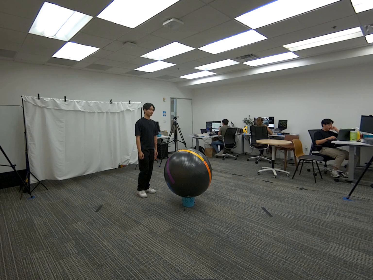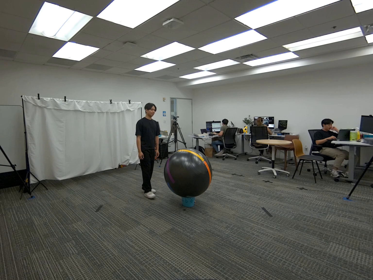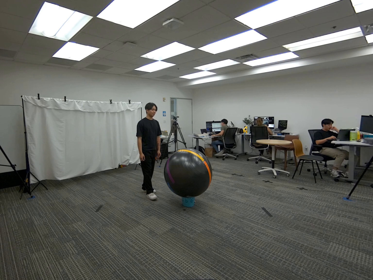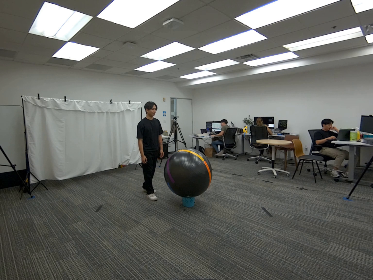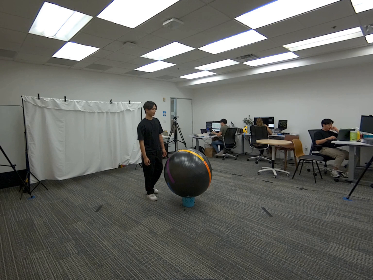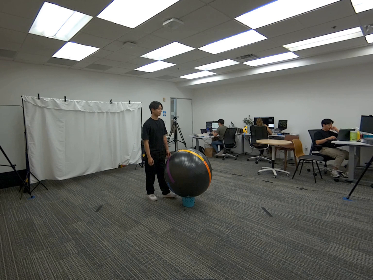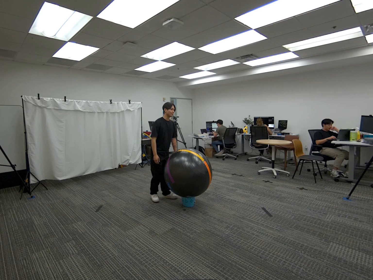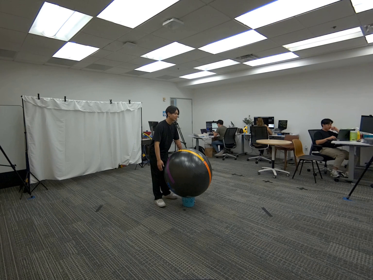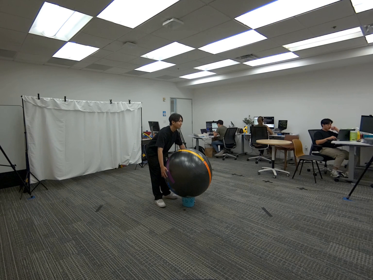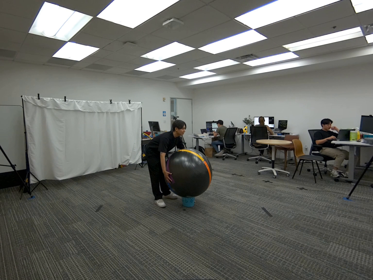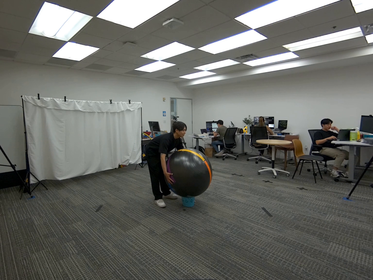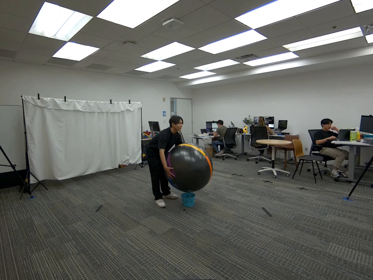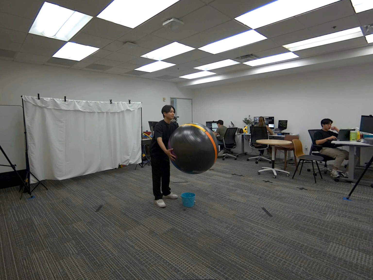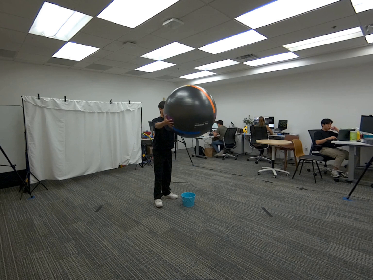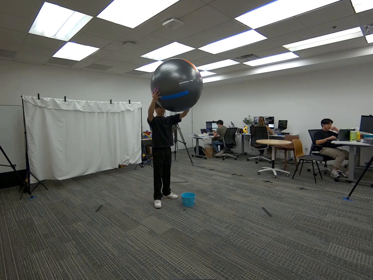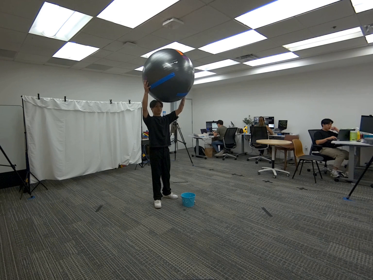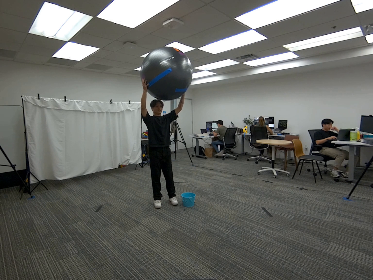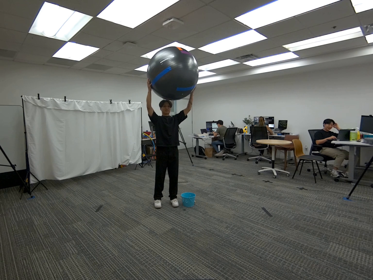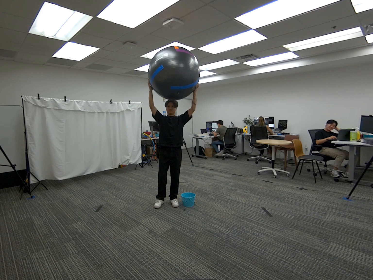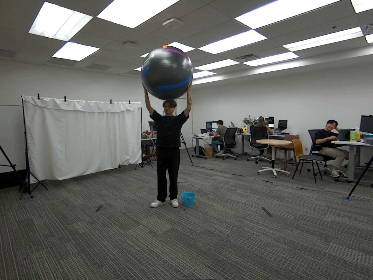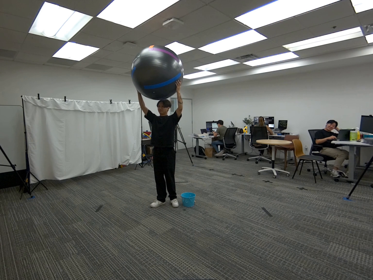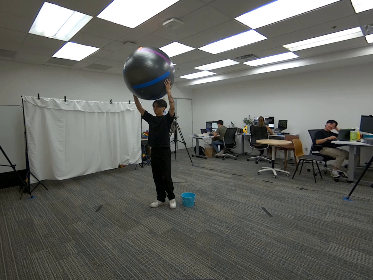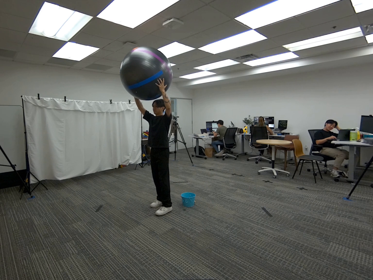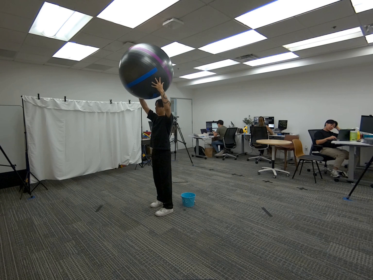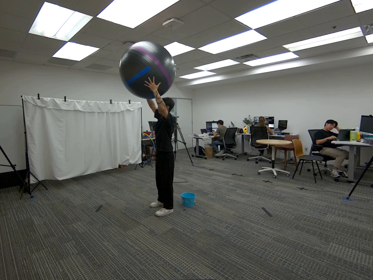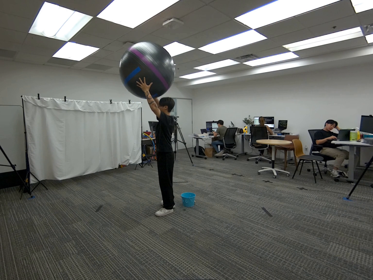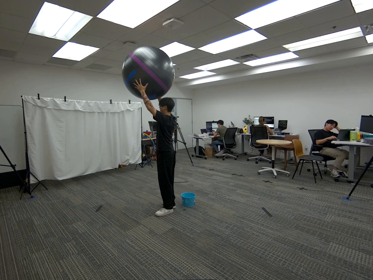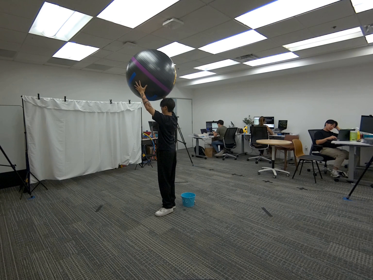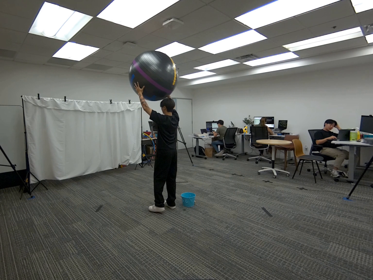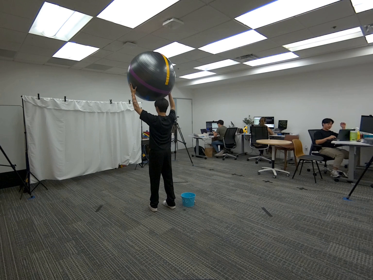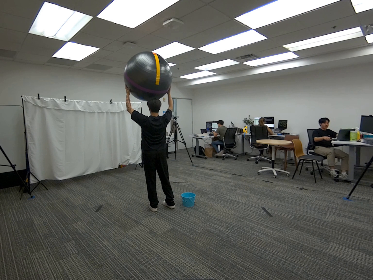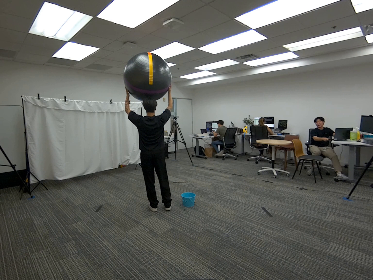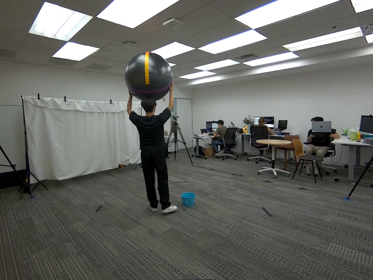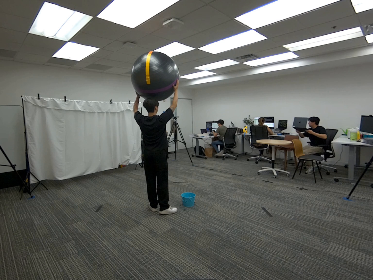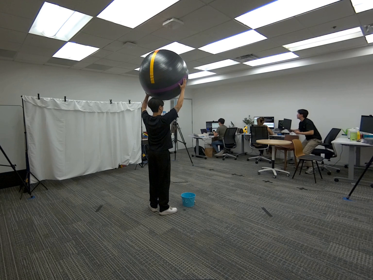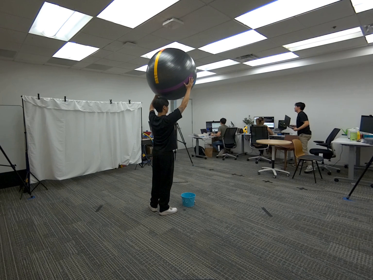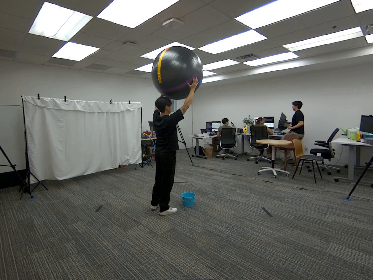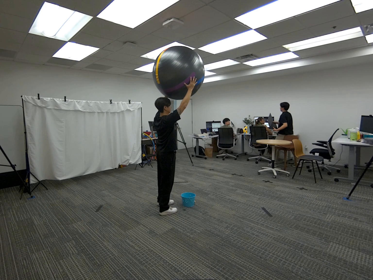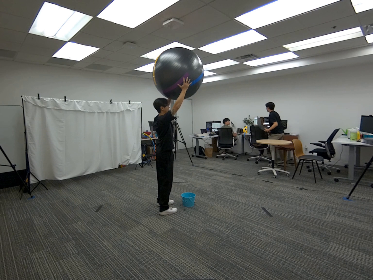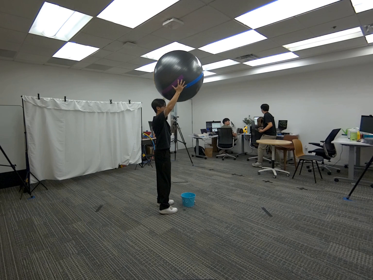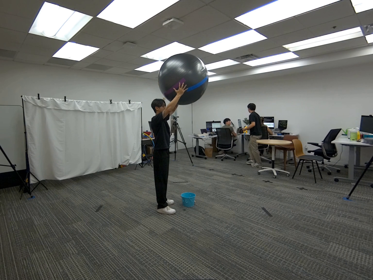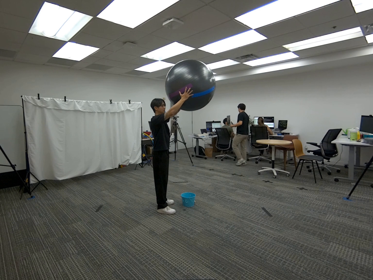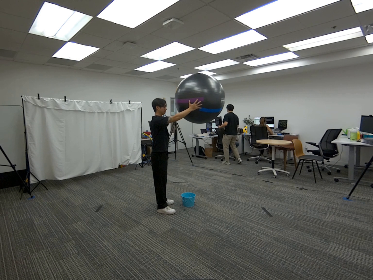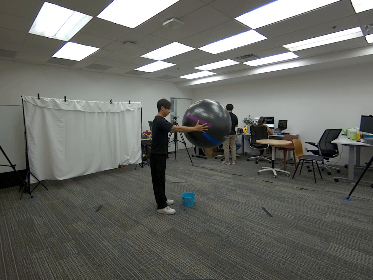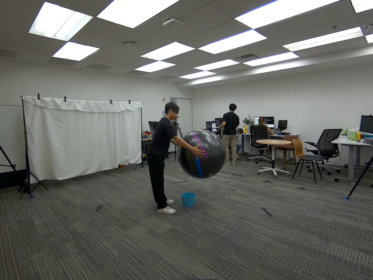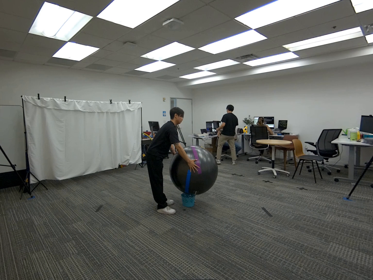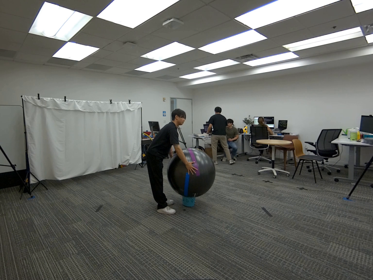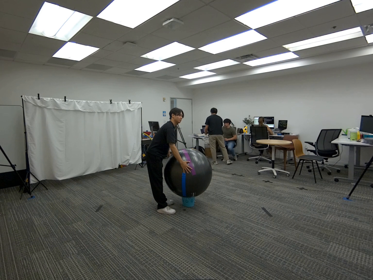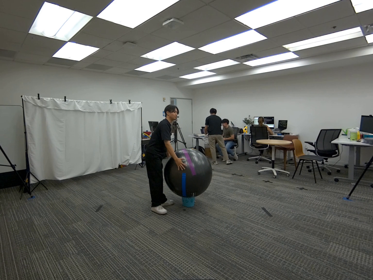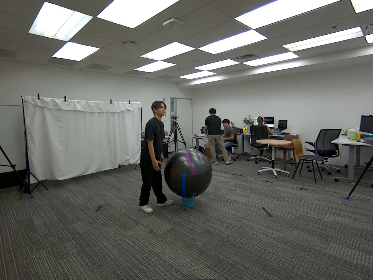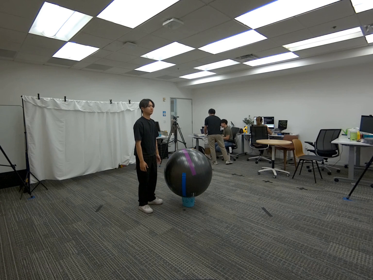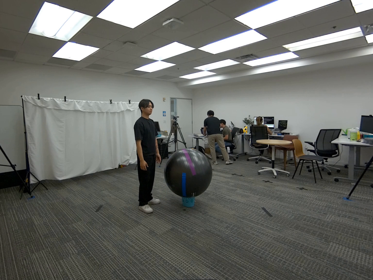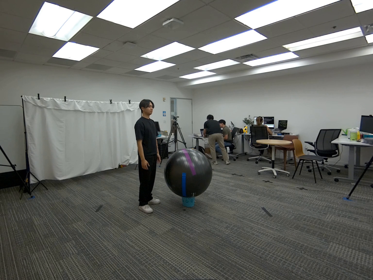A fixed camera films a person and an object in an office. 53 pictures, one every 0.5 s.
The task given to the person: Walk over to the yoga ball on the ground and lift the yoga ball above your head and slowly rotate while holding the yoga ball. Place the yoga ball within the bounding area when complete.
